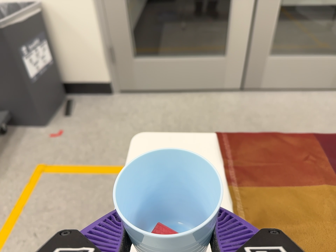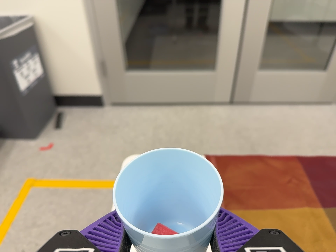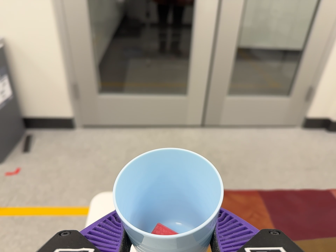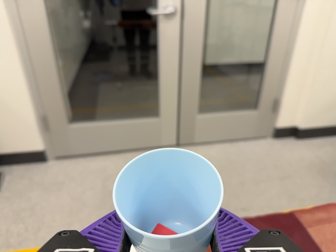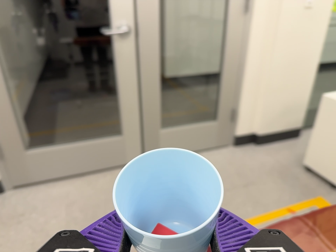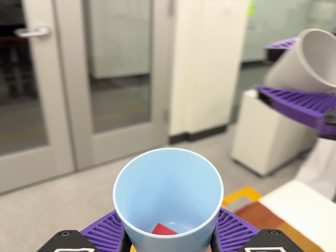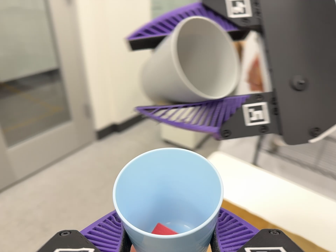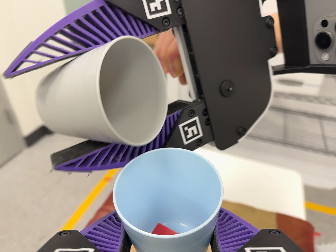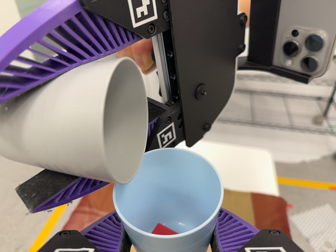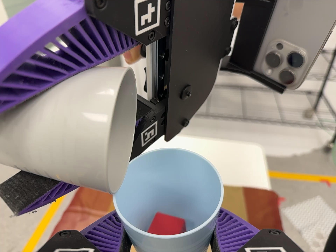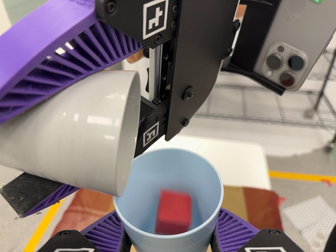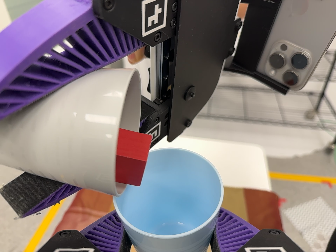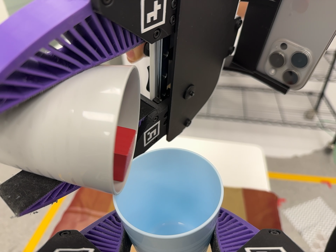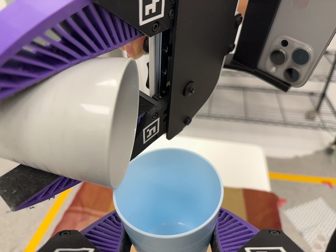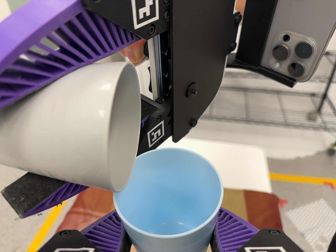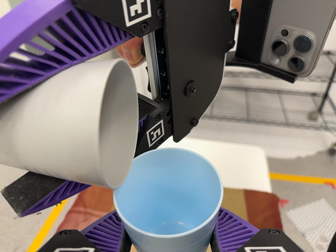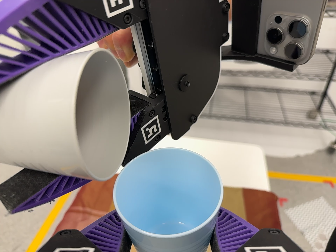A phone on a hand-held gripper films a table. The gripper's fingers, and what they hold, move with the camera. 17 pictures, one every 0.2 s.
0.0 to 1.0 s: The camera swings to its right by about 35 degrees, and the scene slides to the left. It travels toward the top of its view and to its right, about 18 cm, so close, fixed things drift downward. Its aim tips toward the top of its view by about 10 degrees, and the scene shifts downward. It rolls about its line of sight by about 15 degrees, and the scene rotates counterclockwise.
1.0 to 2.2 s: The camera pans to its right by about 35 degrees. It travels to its right and forward, about 8 cm, so close, fixed things drift to the left. Its aim tips toward the bottom of its view by about 10 degrees, and the scene shifts upward. It rolls about its line of sight by about 30 degrees, and the scene rotates counterclockwise.
2.2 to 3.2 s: The camera keeps its place and its aim.
The film runs backward here.
